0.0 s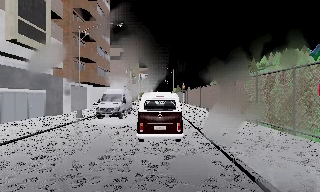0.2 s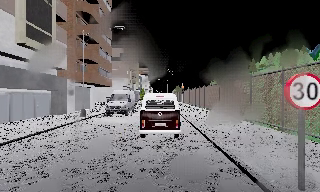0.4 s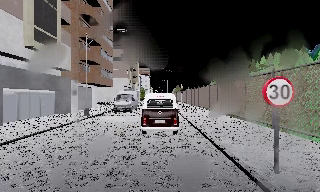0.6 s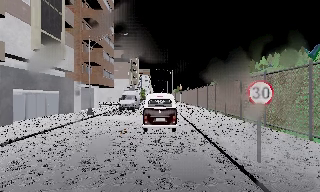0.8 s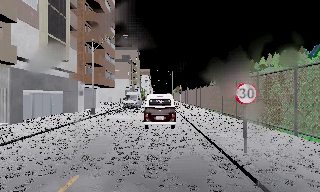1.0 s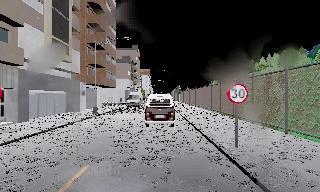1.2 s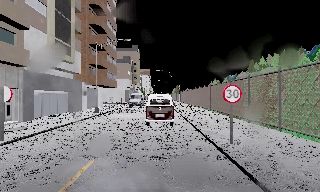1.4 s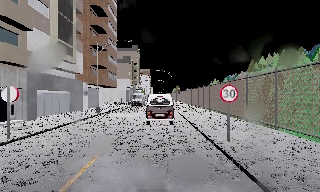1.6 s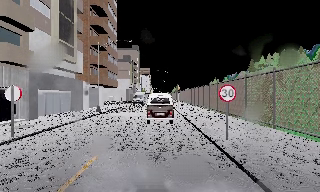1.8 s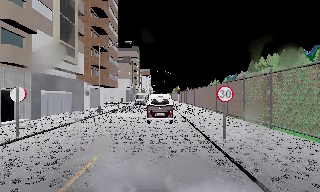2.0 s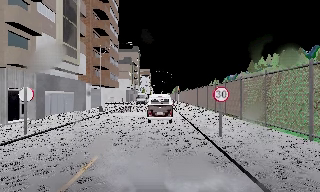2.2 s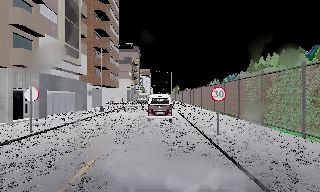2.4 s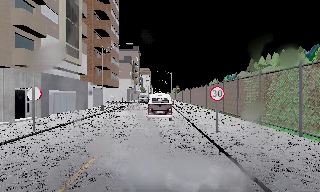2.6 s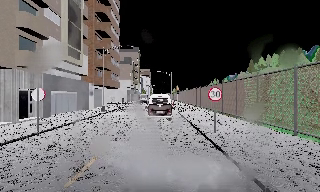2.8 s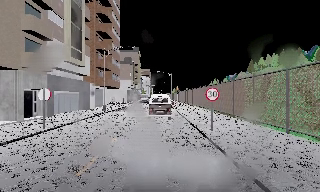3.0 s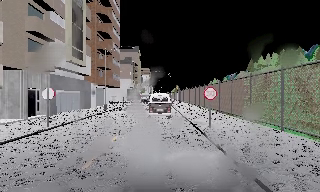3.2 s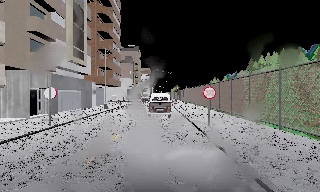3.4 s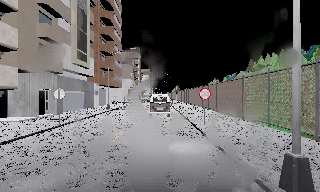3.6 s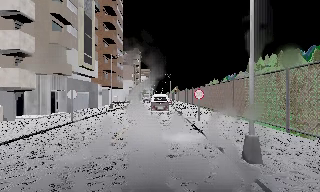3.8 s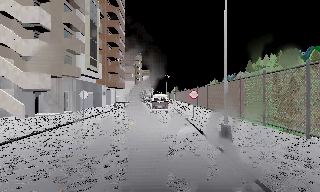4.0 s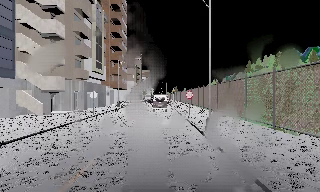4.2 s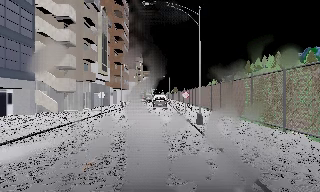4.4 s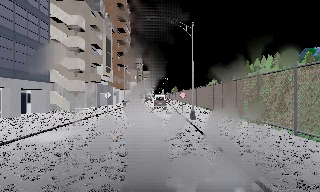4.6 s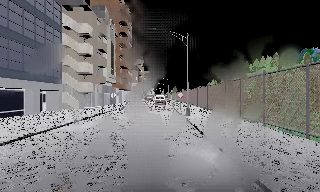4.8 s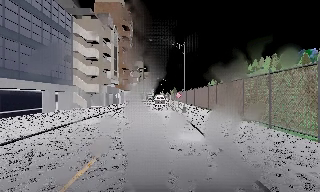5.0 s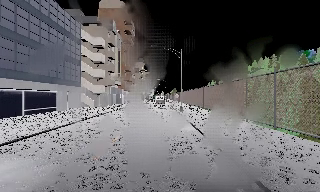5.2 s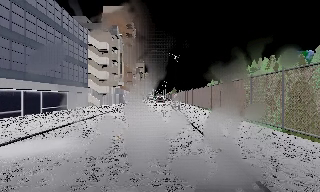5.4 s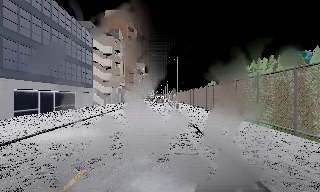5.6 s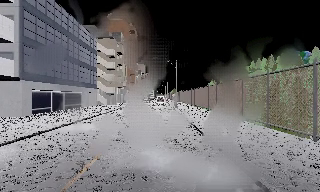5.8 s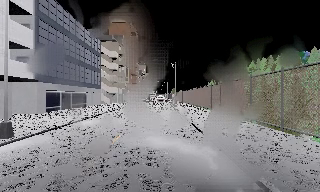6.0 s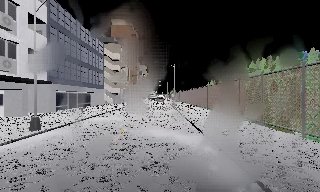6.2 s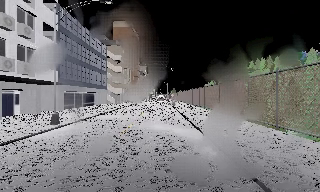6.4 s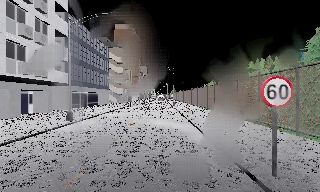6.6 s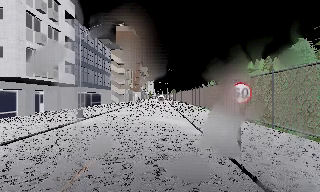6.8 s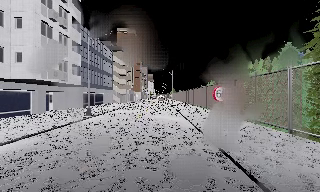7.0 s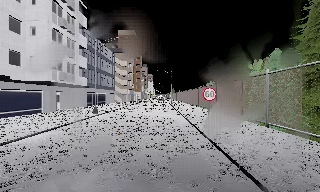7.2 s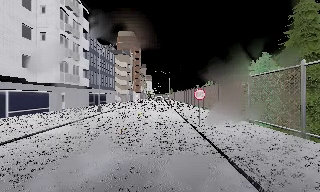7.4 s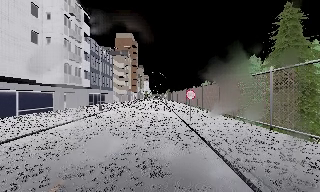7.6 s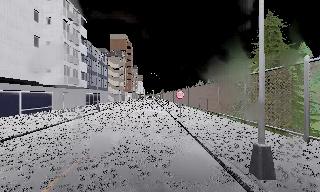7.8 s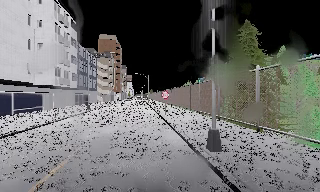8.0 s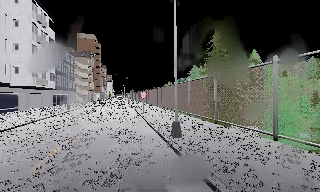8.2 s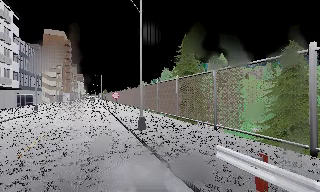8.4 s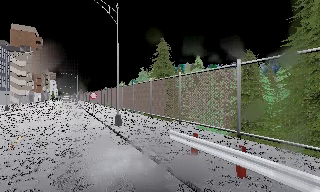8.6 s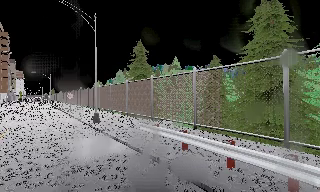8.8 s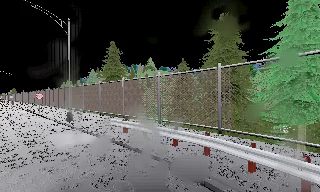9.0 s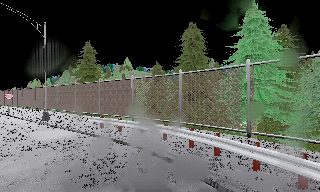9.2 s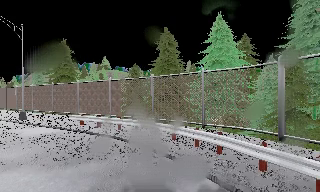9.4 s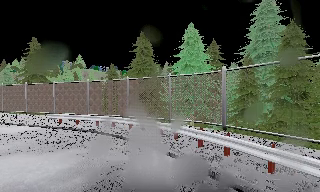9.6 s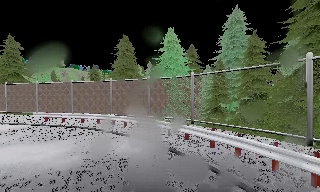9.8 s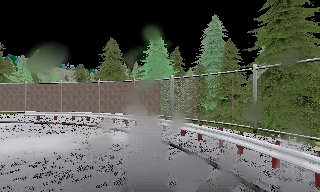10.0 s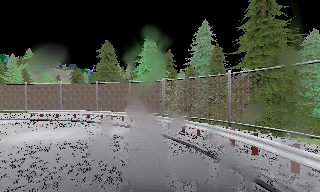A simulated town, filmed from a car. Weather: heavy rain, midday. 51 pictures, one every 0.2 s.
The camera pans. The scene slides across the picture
to the left.
The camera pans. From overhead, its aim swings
clockwise.
0.0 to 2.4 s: The camera travels backward, about 5 m, so what stands in front gets smaller. It loses speed.
2.4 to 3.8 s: The camera travels backward, about 5 m, so what stands in front gets smaller. It gains speed.
3.8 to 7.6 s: The camera travels backward, about 35 m, so what stands in front gets smaller.
7.6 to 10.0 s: The camera swings to its right by about 80 degrees, and the scene slides to the left. It travels backward, about 19 m.
The film runs backward here.
